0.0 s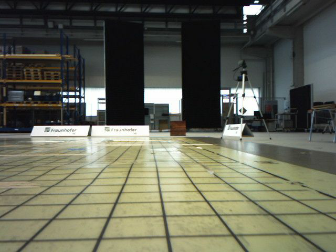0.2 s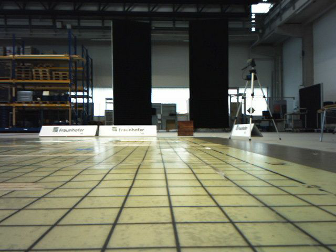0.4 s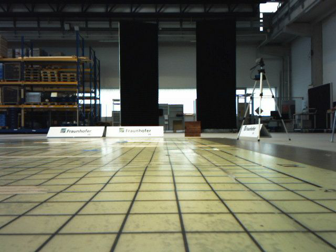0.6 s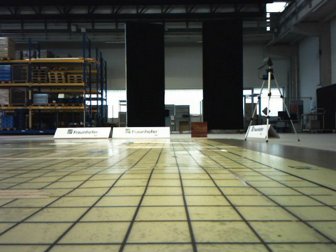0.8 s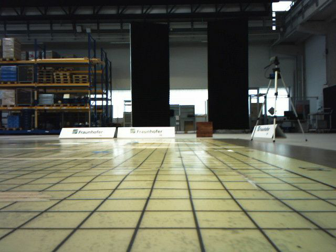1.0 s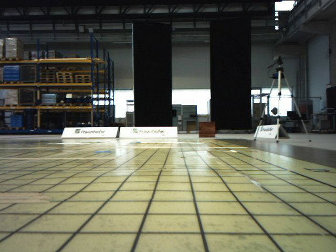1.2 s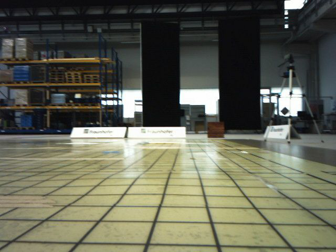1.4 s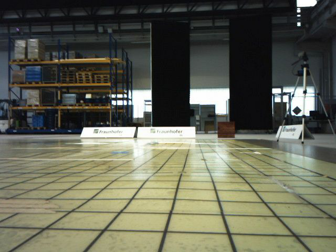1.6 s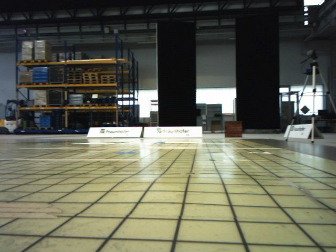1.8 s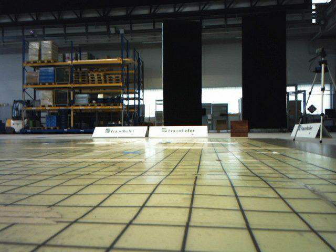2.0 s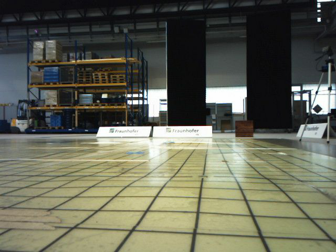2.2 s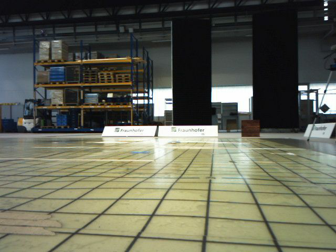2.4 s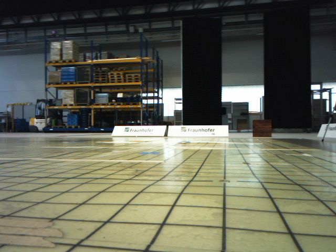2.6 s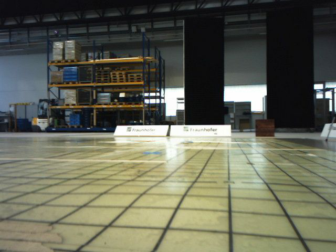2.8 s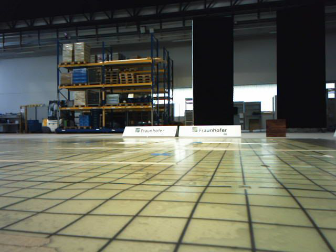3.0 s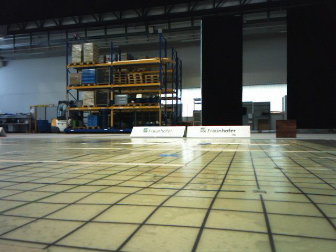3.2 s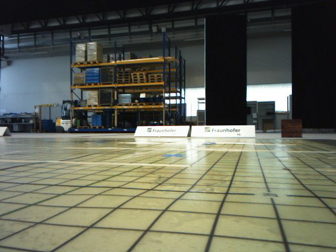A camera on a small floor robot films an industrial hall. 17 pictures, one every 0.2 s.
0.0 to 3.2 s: The camera pans to its left, which is counterclockwise from overhead, by about 20 degrees. It travels forward, about 0.6 m, so what stands in front looms larger.
The film runs forward here.
